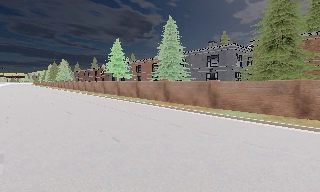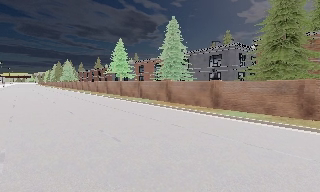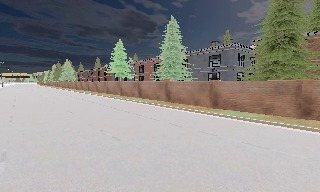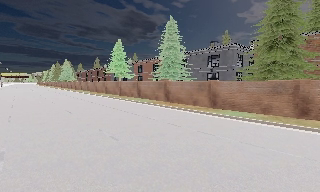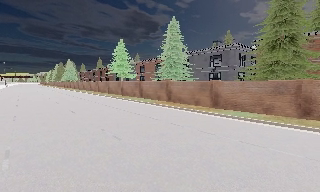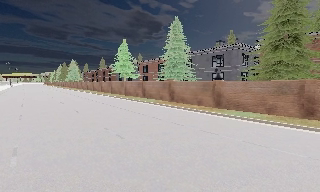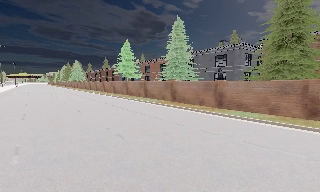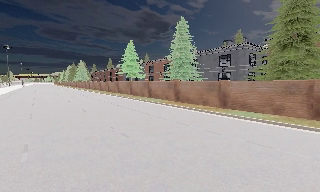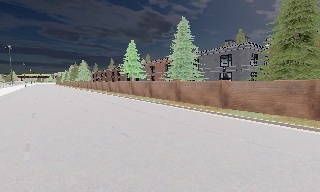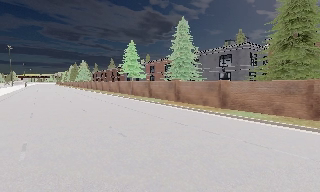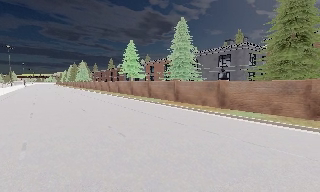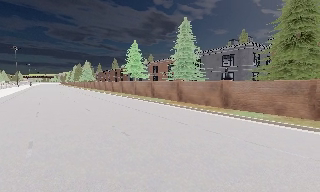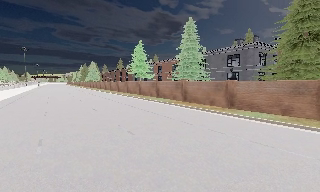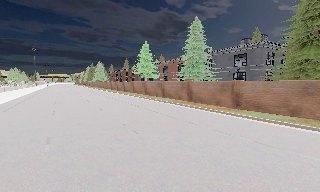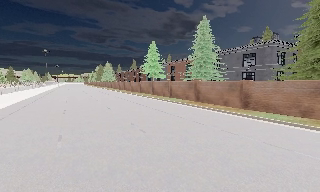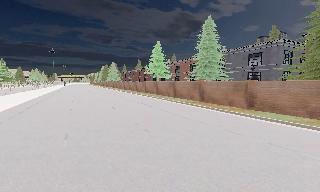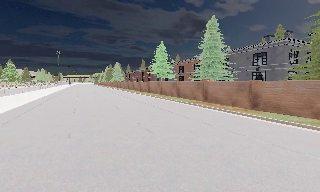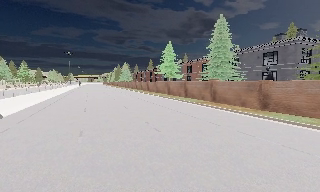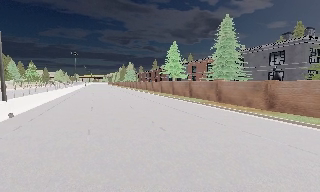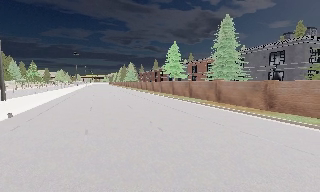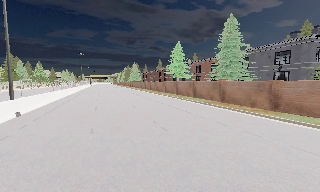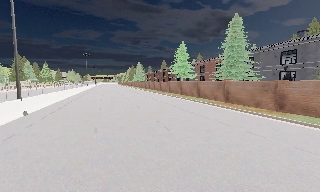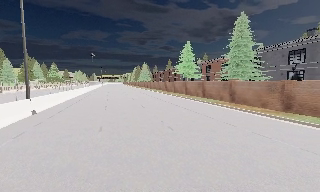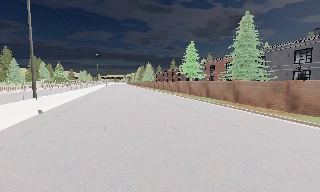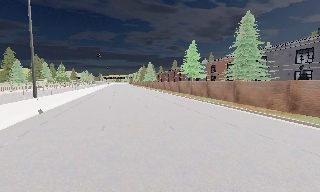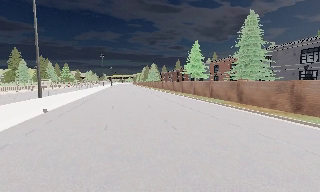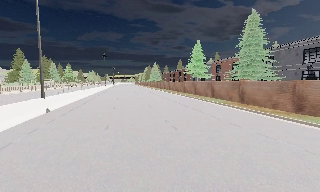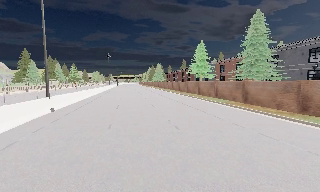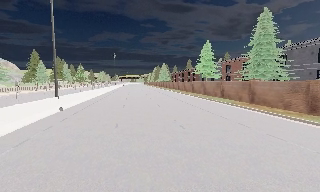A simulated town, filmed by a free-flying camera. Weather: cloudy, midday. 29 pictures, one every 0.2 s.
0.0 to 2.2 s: The camera travels to its right and backward, about 1 m.
2.2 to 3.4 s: The camera pans to its left, which is counterclockwise from overhead, by about 10 degrees.
3.4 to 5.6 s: The scene slides to the right, as the camera pans about 15 degrees to its left. It travels to its right and backward, about 1 m.
The film runs backward here.
